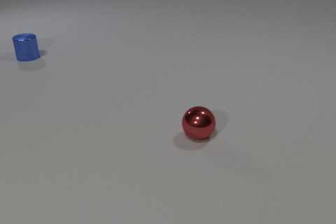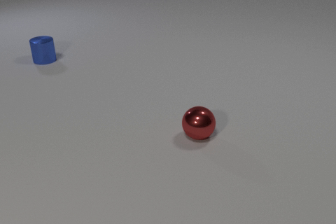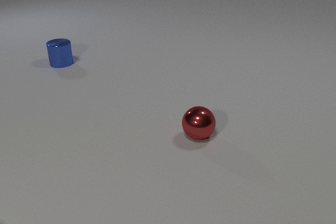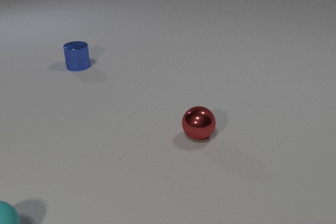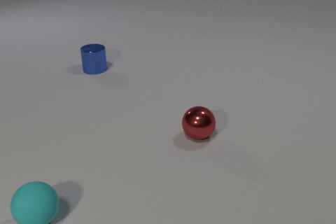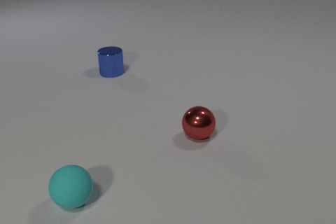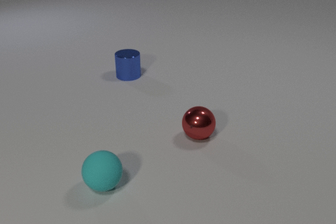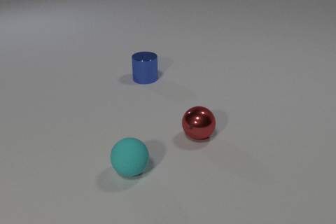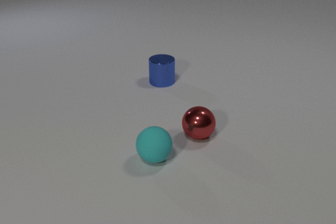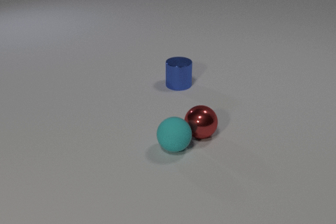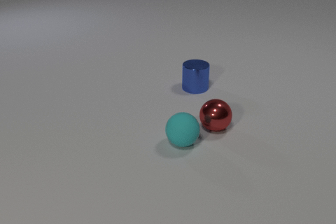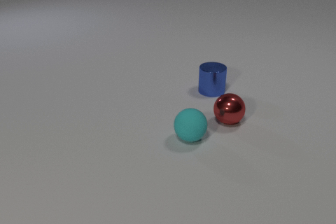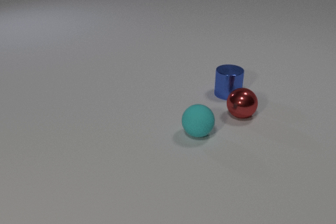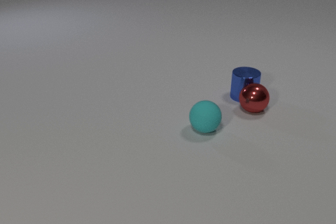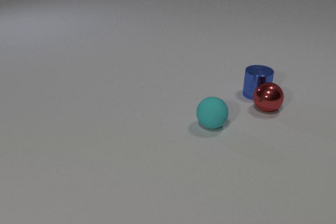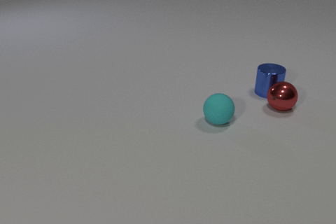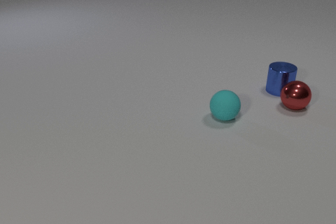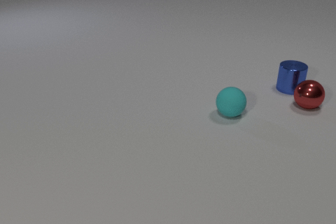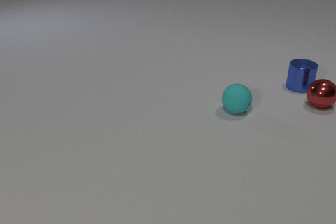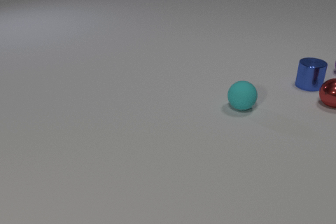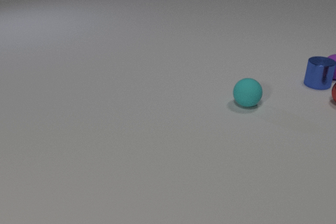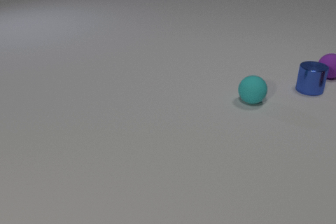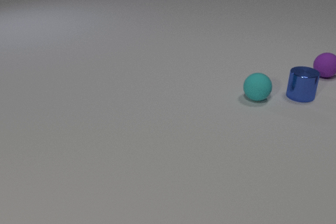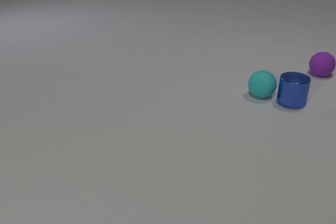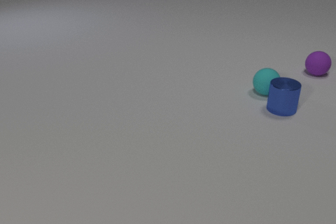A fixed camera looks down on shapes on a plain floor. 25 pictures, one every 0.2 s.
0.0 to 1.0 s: The cyan rubber sphere comes in at the left edge, rolls to the right. The blue metal cylinder slides to the right and toward the camera.
1.0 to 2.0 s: The cyan rubber sphere rolls to the right and away from the camera. The red metal sphere rolls away from the camera and to the right. The blue metal cylinder slides to the right and toward the camera. The cyan rubber sphere and the red metal sphere collide.
2.0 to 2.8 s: The cyan rubber sphere rolls away from the camera and to the right. The red metal sphere rolls to the right and away from the camera. The blue metal cylinder slides to the right. The red metal sphere and the blue metal cylinder collide.
2.8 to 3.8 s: The cyan rubber sphere rolls away from the camera and to the right. The red metal sphere rolls to the right and away from the camera. The blue metal cylinder slides to the right and away from the camera.
3.8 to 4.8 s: The cyan rubber sphere rolls away from the camera and to the right. The red metal sphere rolls to the right and away from the camera, leaves at the right edge. The purple rubber sphere rolls to the left. The blue metal cylinder slides toward the camera. The purple rubber sphere and the blue metal cylinder collide.
Are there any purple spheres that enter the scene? yes.
Are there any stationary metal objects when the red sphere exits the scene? no.
What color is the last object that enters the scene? purple.
